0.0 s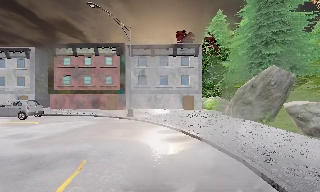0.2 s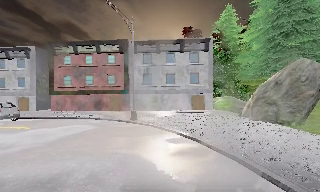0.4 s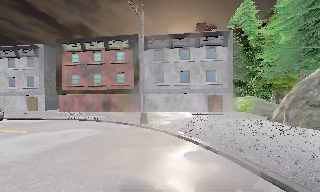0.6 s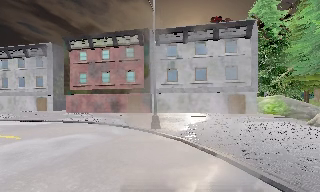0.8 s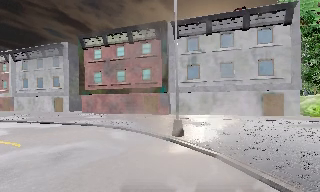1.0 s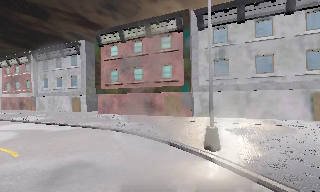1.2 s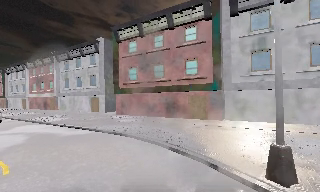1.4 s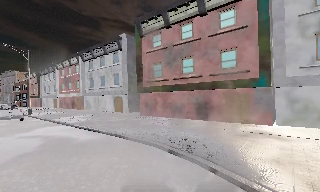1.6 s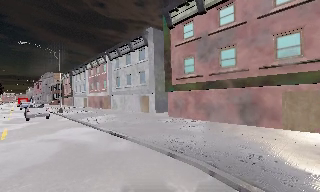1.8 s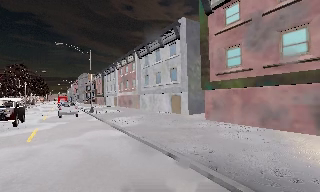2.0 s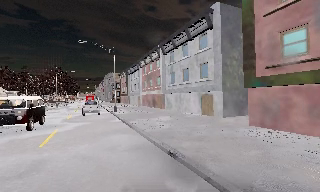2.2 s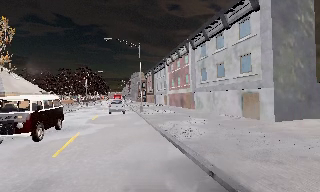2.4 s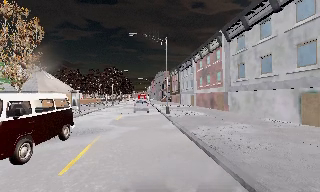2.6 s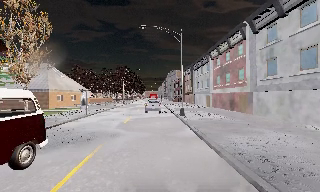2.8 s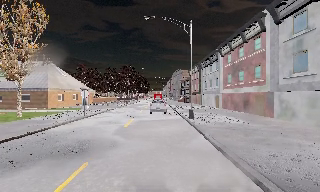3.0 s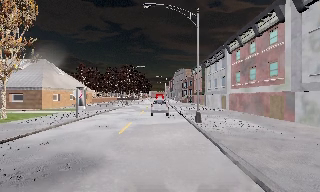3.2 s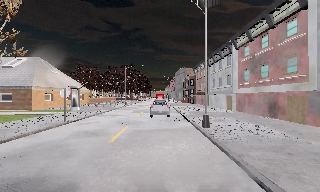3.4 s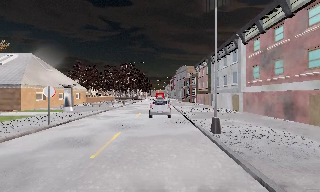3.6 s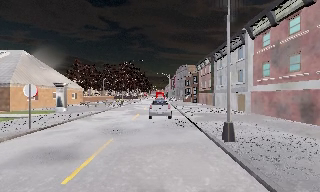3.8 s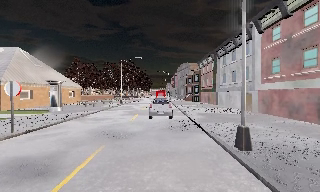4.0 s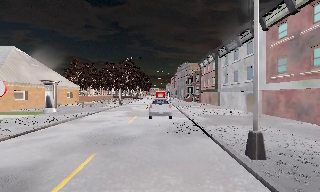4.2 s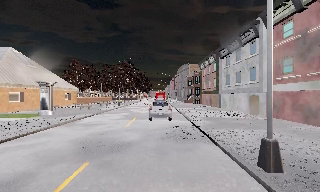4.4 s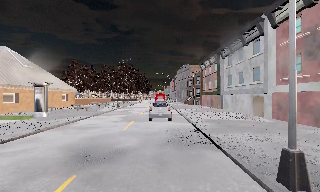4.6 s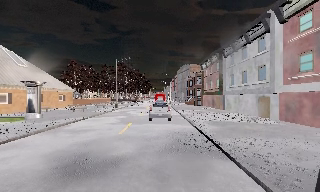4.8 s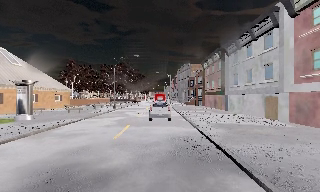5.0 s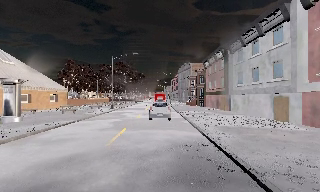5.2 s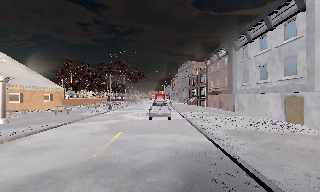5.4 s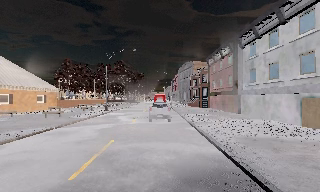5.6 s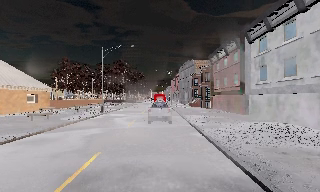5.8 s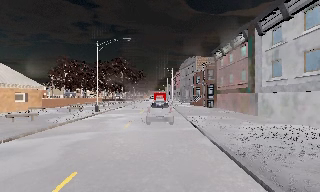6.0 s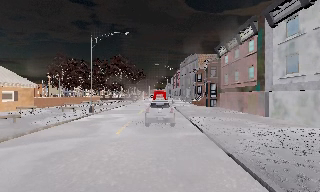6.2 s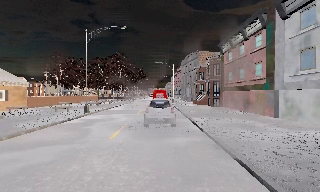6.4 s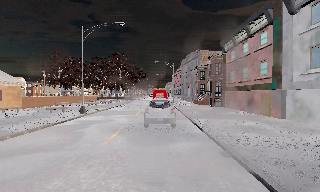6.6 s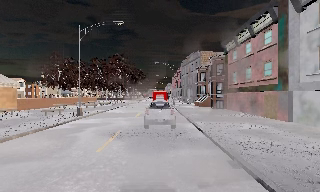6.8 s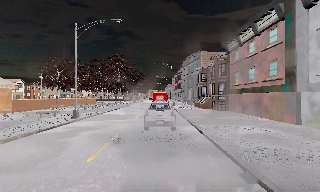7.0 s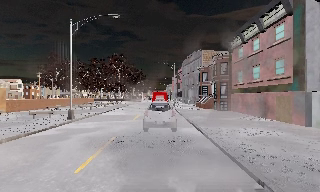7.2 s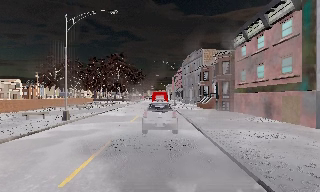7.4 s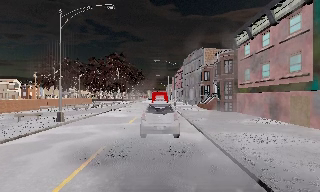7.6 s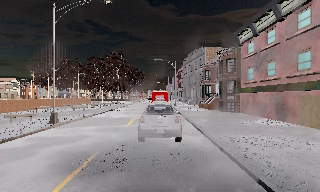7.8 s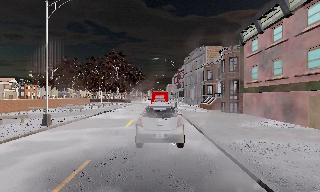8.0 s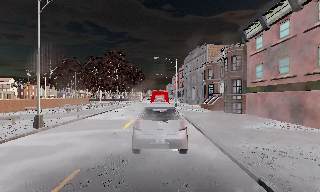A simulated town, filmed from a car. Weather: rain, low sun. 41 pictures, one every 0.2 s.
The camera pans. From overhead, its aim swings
counterclockwise.
The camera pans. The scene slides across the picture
to the right.
0.0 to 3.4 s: The camera swings to its left by about 90 degrees, and the scene slides to the right. It travels forward, about 30 m.
3.4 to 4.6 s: The camera travels forward, about 5 m, so what stands in front looms larger. It loses speed.
4.6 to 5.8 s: The camera travels forward, about 7 m, so what stands in front looms larger. It gains speed.
5.8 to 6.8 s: The camera travels forward, about 4.5 m, so what stands in front looms larger. It loses speed.
6.8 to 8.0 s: The camera travels forward, about 4 m, so what stands in front looms larger.
The film runs forward here.
